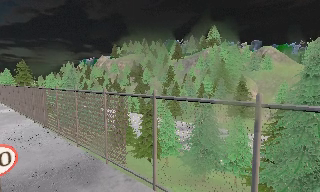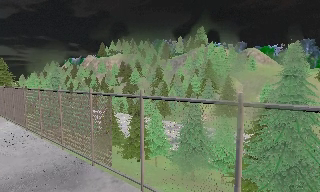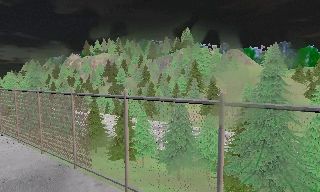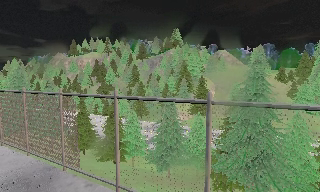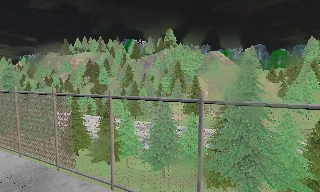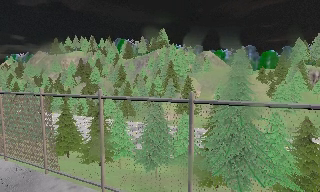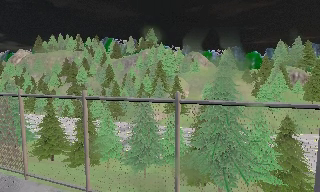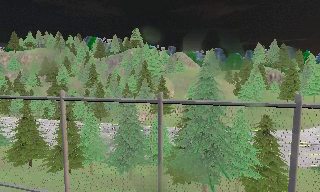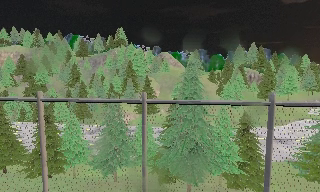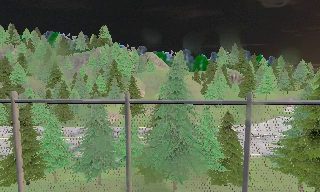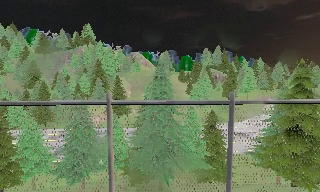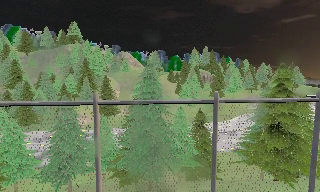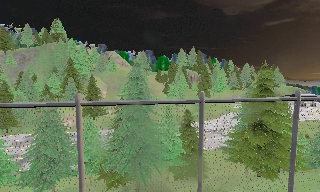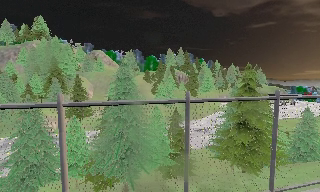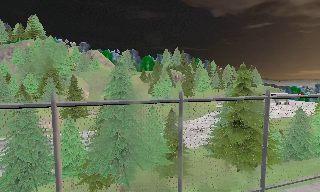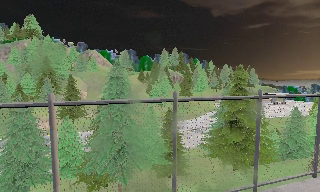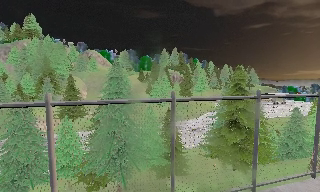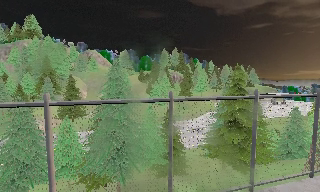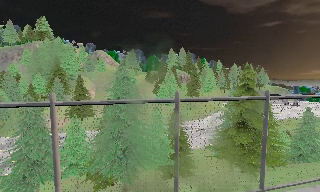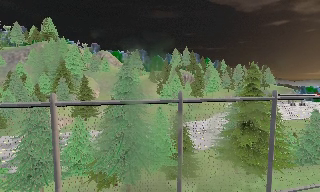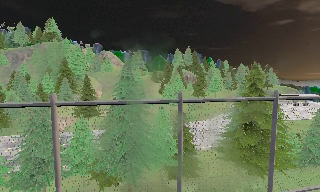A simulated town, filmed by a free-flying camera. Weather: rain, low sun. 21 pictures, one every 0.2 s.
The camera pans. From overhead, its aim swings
clockwise.
The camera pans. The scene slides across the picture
to the left.
0.0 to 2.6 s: The camera pans to its right, which is clockwise from overhead, by about 55 degrees. It travels to its right, about 0.5 m, so close, fixed things drift to the left.
2.6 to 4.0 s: The camera shifts only a little, or ends up much as it began.
The film runs backward here.
